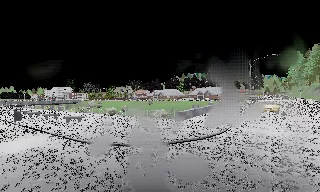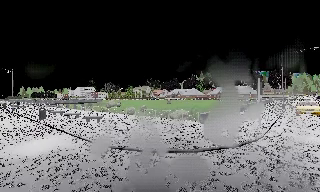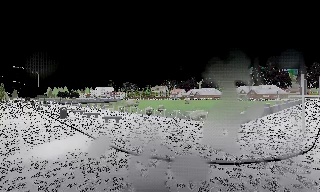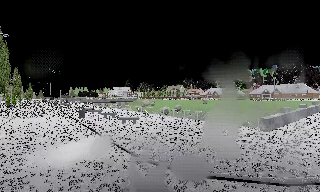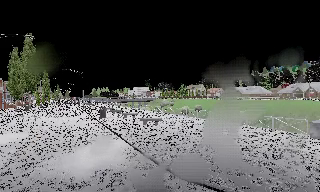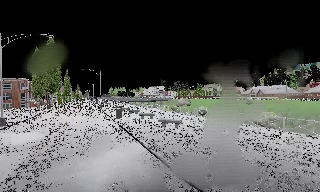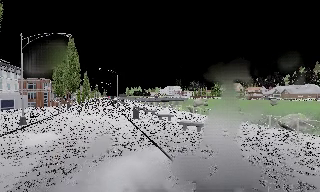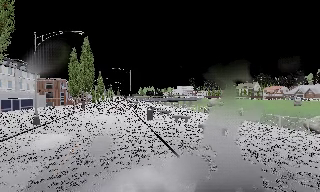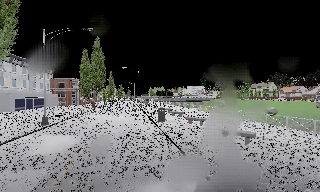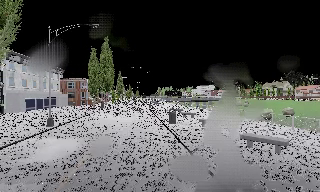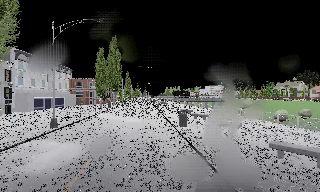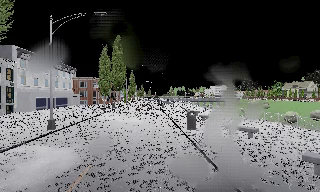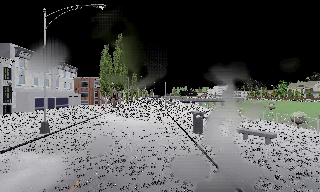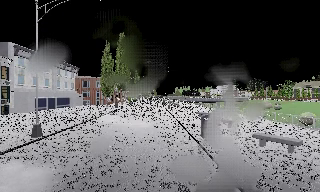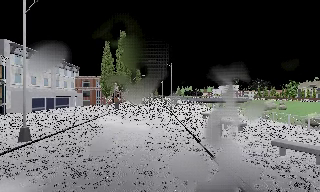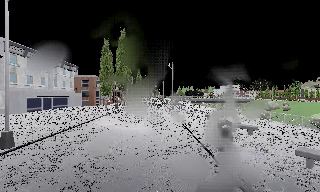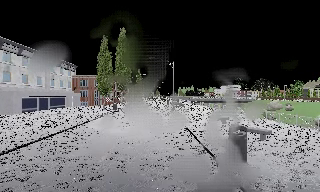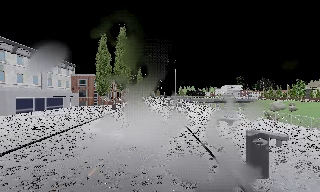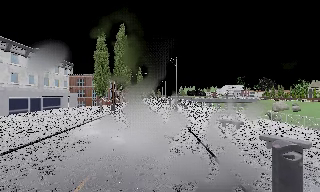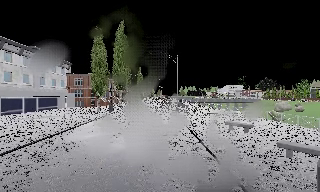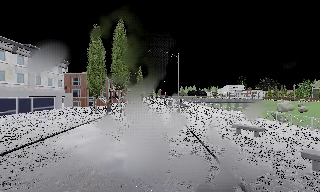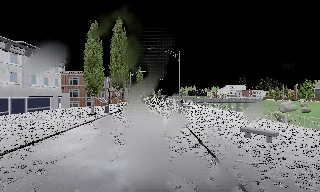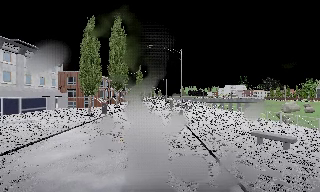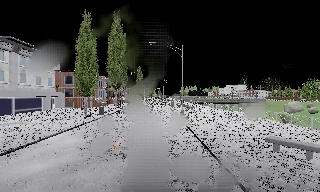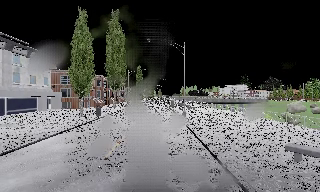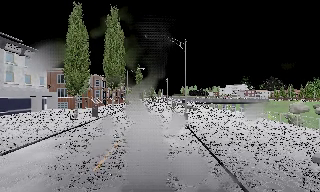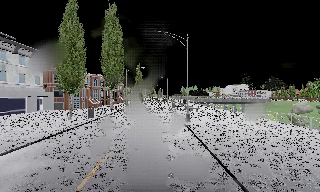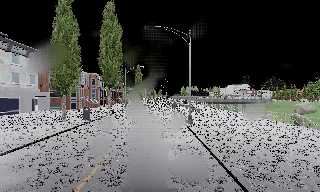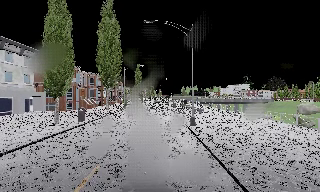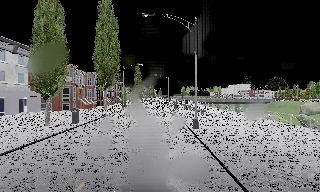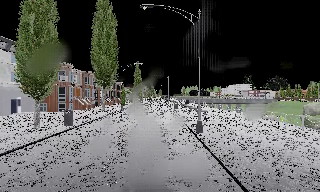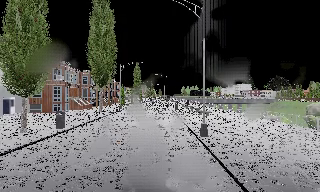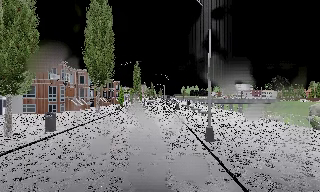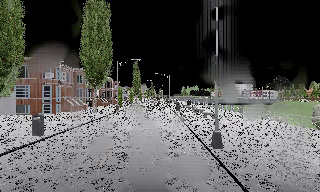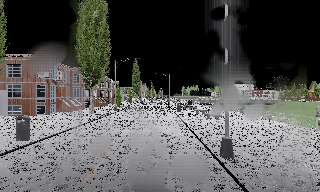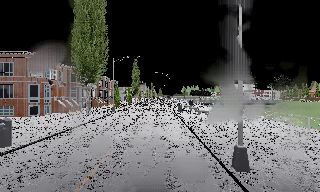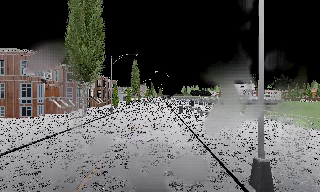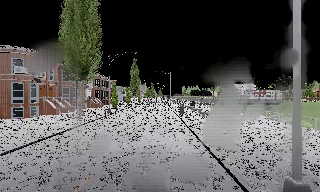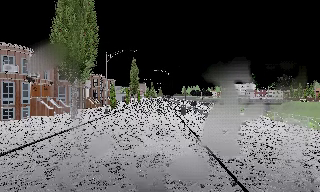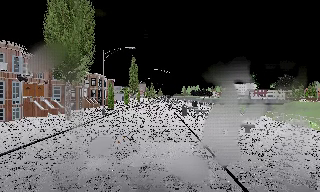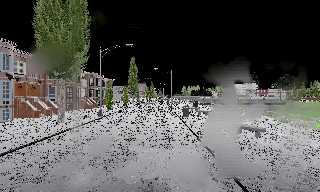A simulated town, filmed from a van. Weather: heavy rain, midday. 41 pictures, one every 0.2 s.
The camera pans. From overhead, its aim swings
counterclockwise.
The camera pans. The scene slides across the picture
to the right.
0.0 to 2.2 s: The camera swings to its left by about 50 degrees, and the scene slides to the right. It travels forward, about 11 m.
2.2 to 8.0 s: The camera travels forward, about 30 m, so what stands in front looms larger.
The film runs forward here.
